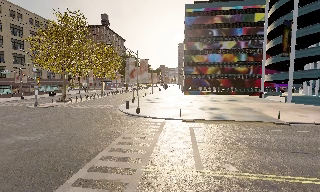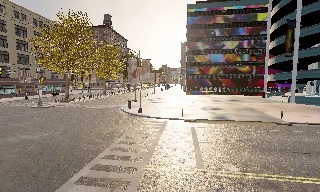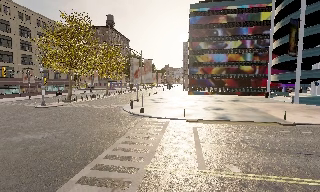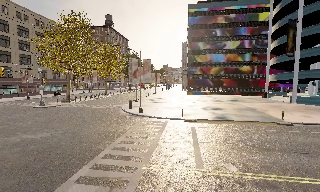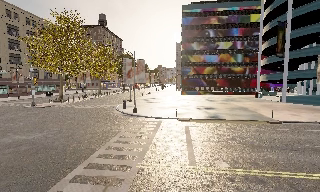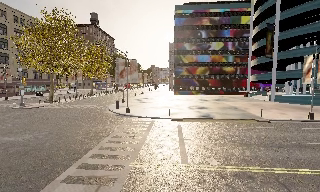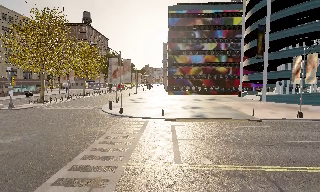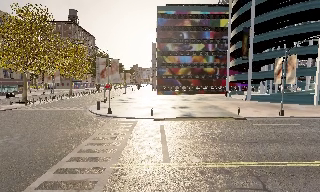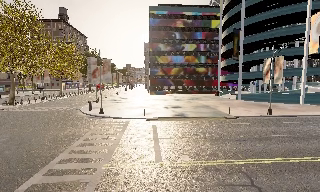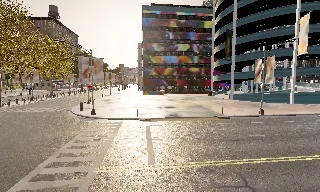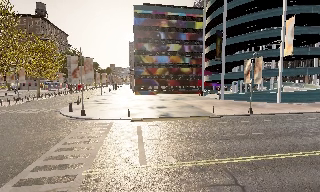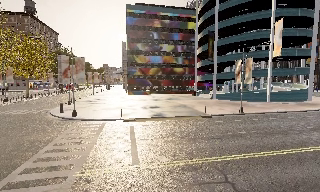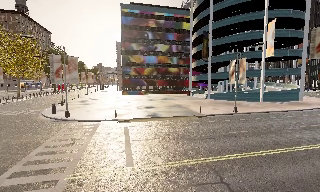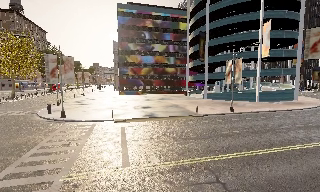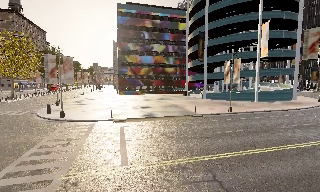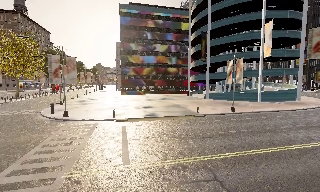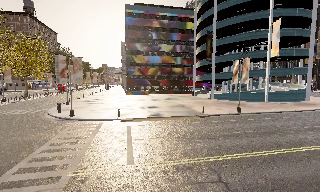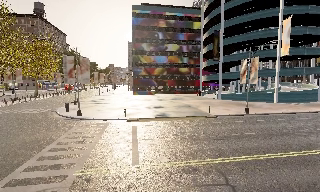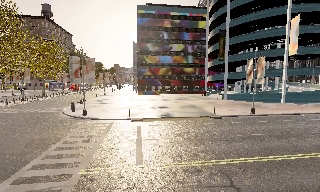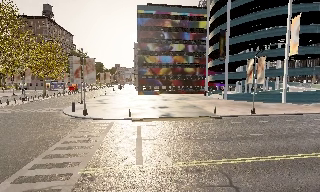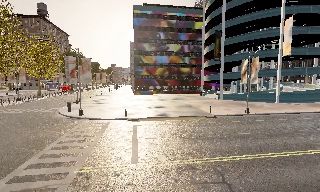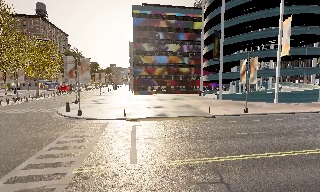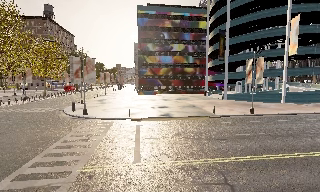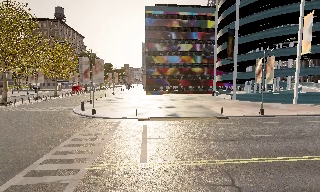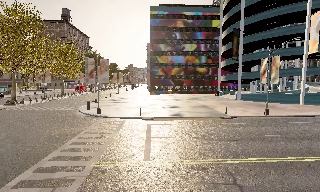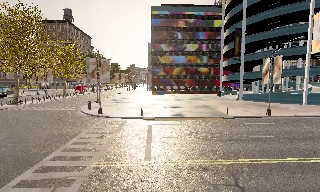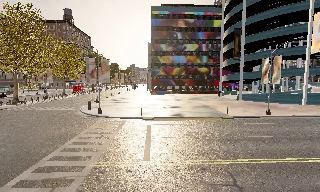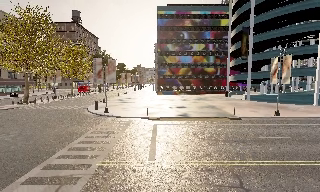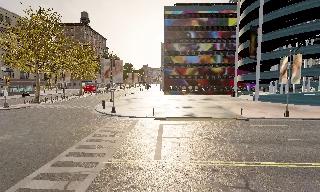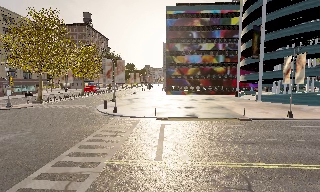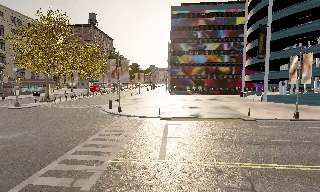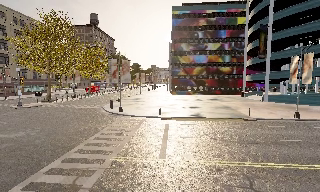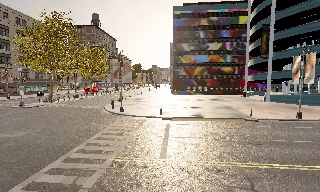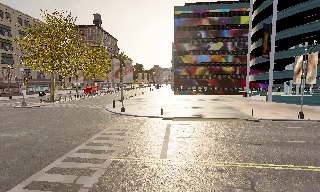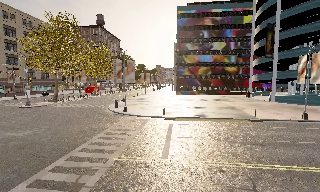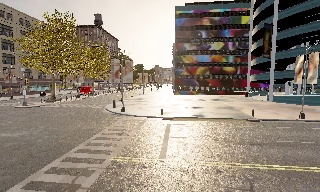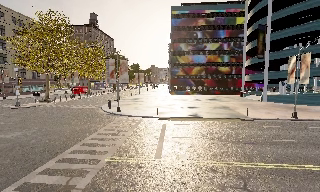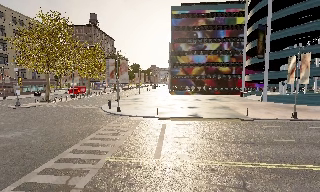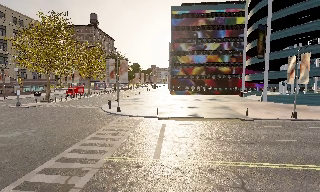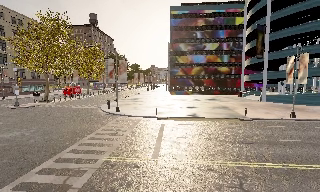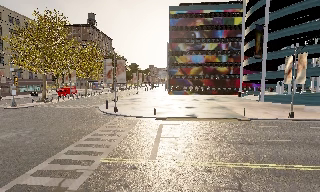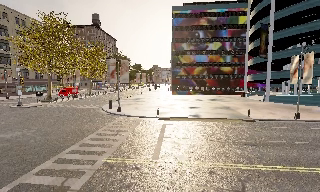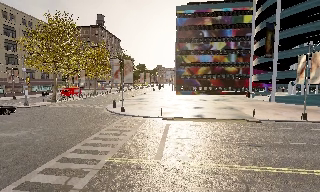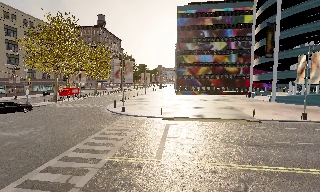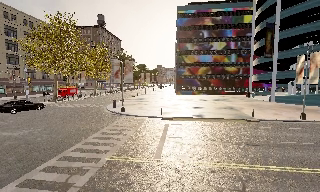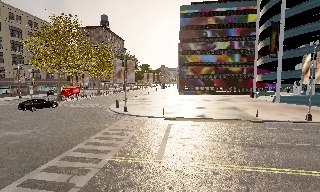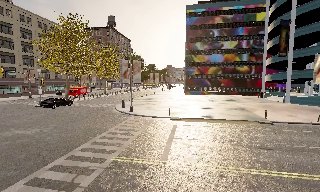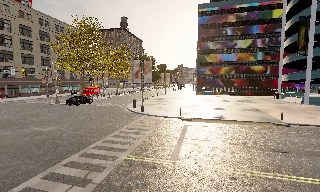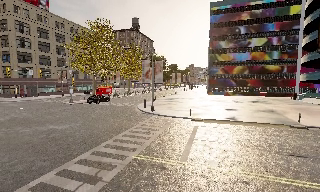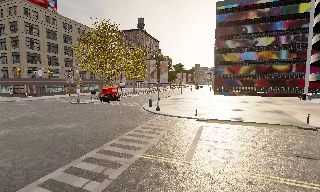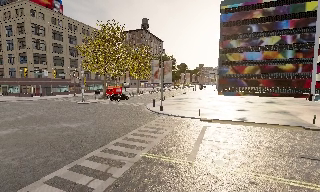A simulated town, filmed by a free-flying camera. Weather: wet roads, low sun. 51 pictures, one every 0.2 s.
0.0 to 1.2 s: The camera shifts only a little, or ends up much as it began.
1.2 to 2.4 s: The camera pans to its right, which is clockwise from overhead, by about 15 degrees.
2.4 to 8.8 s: The camera pans to its left, which is counterclockwise from overhead, by about 20 degrees. It travels to its right, about 1.5 m.
8.8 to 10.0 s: The scene slides to the right, as the camera pans about 15 degrees to its left.
The film runs forward here.
